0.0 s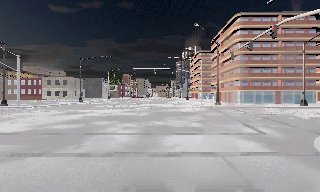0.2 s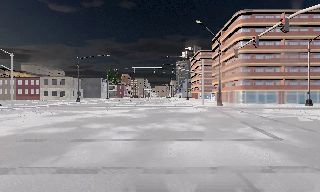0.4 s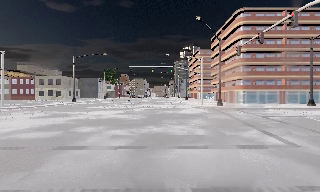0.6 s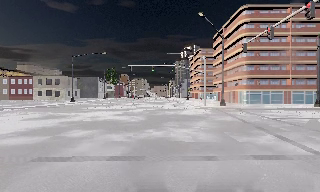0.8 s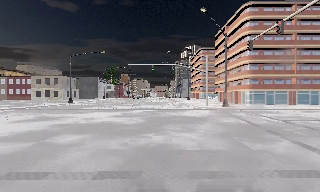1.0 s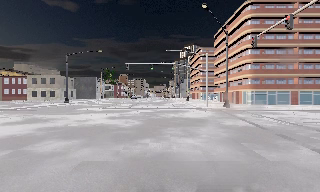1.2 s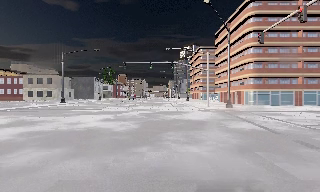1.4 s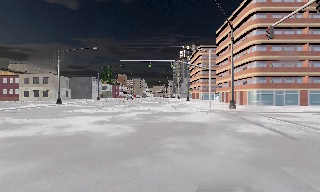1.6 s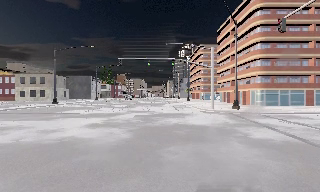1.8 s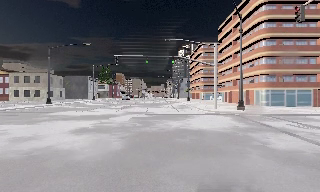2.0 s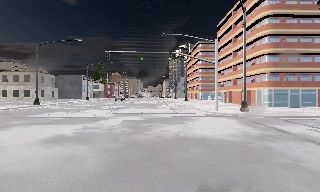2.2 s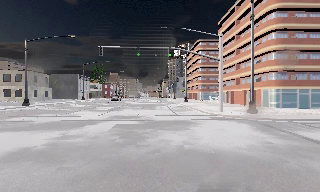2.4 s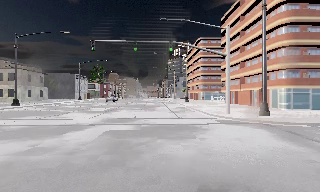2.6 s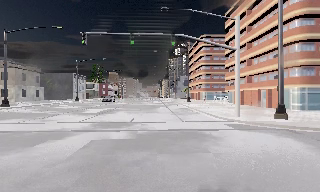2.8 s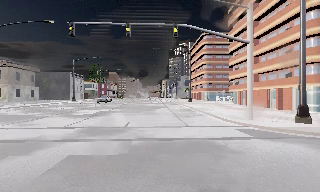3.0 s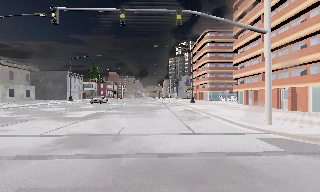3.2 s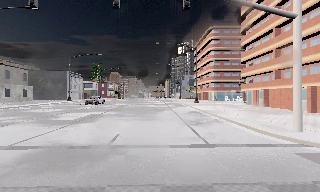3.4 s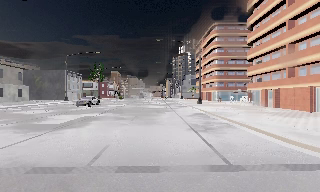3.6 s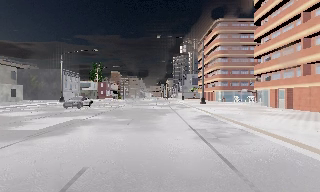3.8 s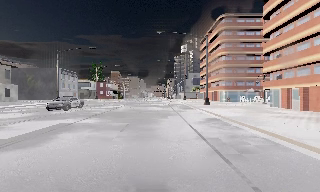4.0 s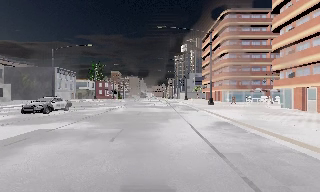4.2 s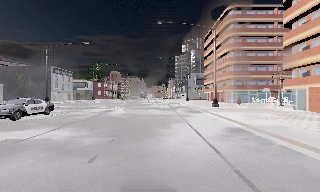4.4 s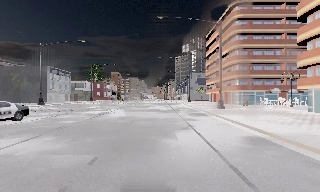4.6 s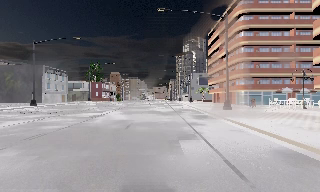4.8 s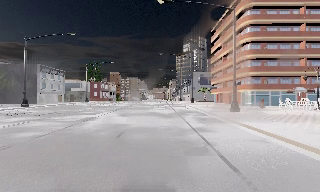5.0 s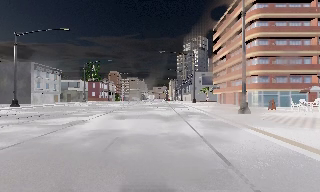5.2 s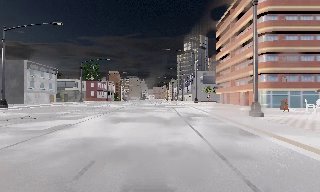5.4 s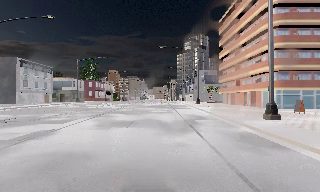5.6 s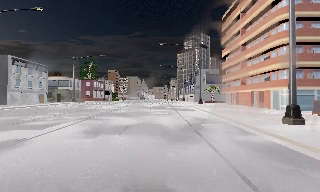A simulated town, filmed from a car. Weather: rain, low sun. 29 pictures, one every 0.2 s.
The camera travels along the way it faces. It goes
forward.
0.0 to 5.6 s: The camera travels forward, about 40 m, so what stands in front looms larger. It gains speed.
The film runs forward here.
